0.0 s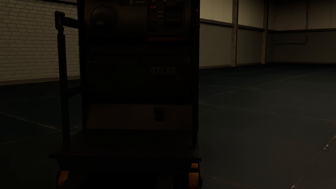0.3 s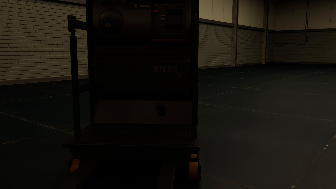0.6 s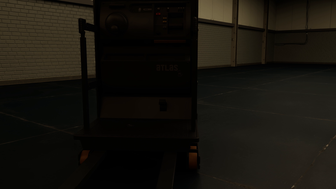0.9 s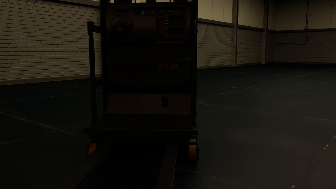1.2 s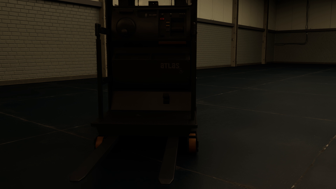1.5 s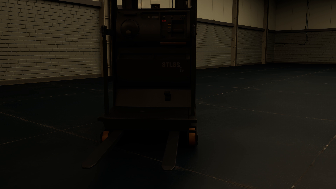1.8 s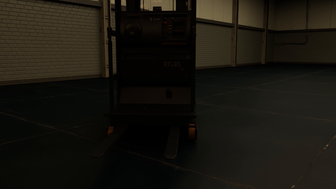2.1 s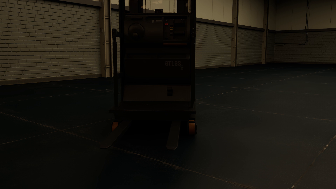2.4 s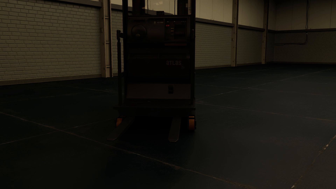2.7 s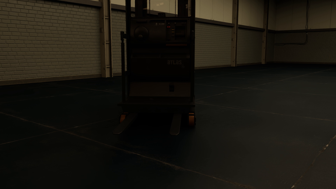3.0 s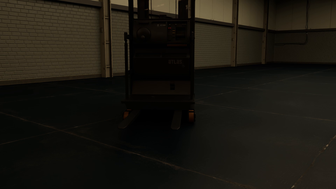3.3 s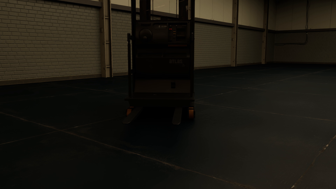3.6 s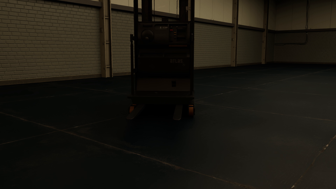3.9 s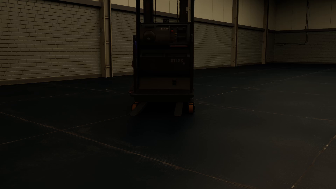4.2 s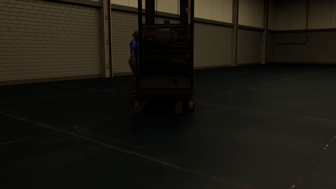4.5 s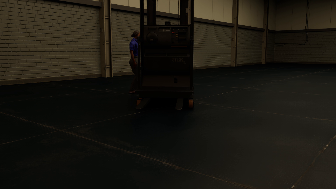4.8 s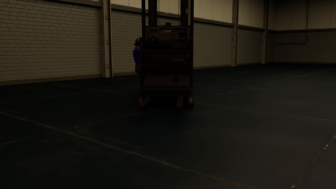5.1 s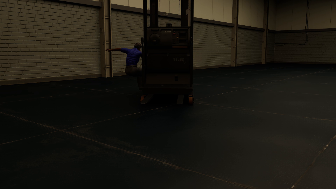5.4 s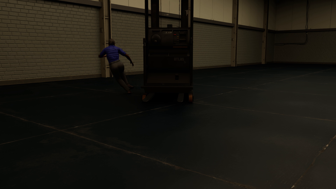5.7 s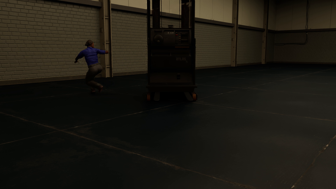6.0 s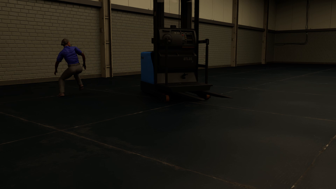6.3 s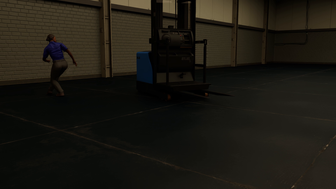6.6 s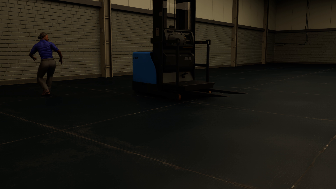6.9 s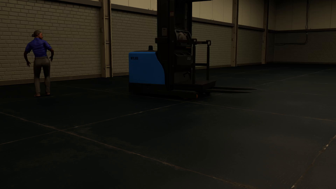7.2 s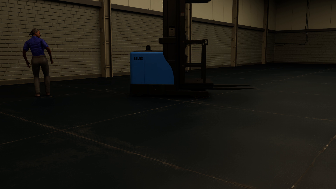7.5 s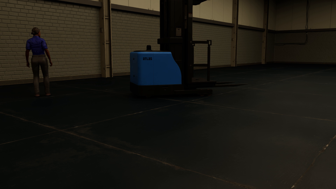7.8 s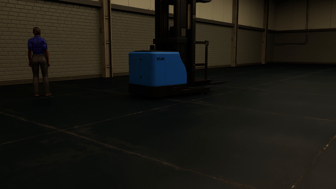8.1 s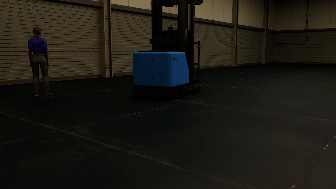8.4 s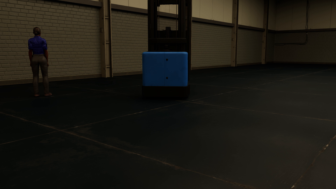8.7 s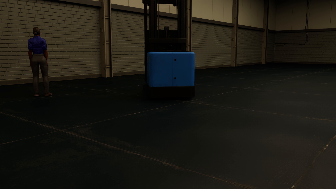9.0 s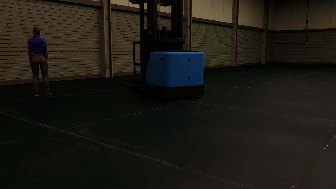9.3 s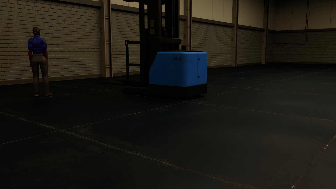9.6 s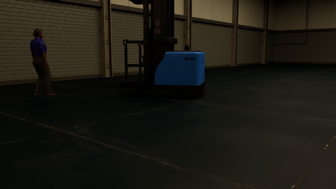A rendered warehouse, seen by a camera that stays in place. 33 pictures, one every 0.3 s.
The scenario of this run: Near miss between a forklift and a person.
